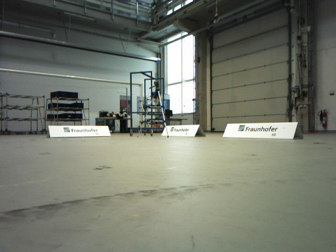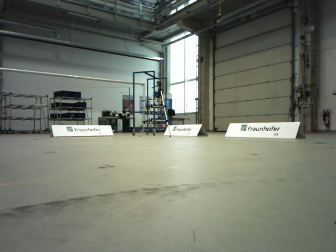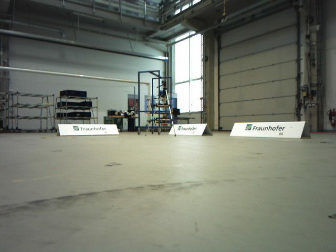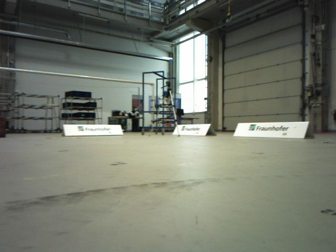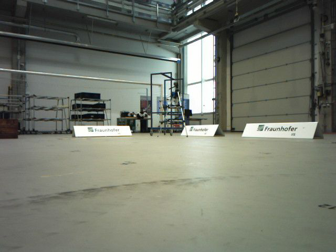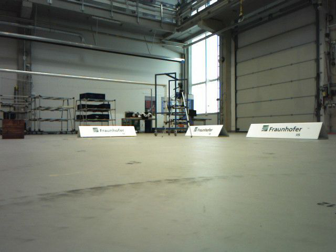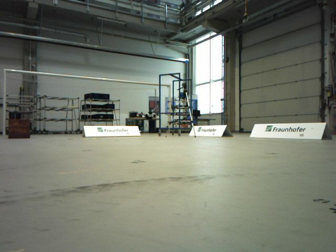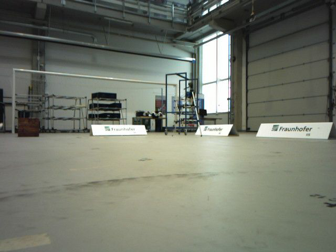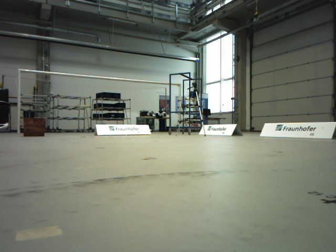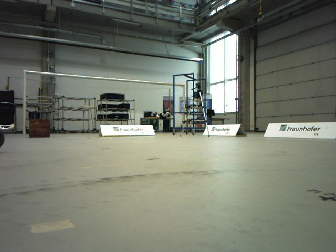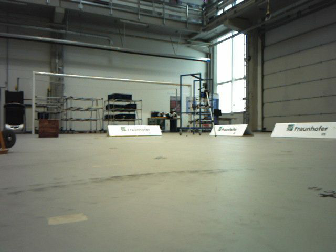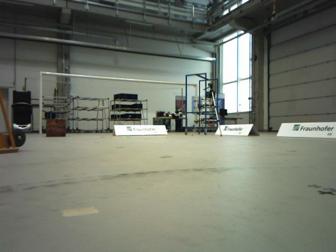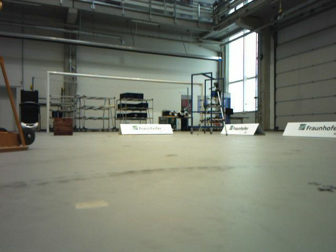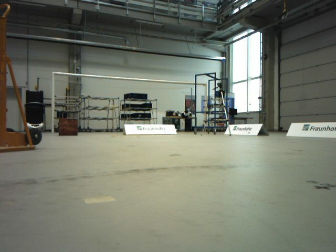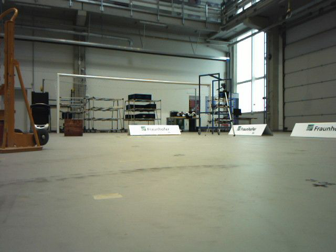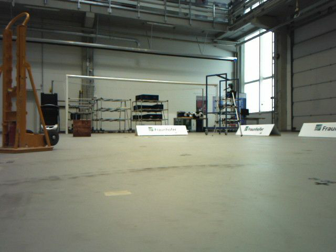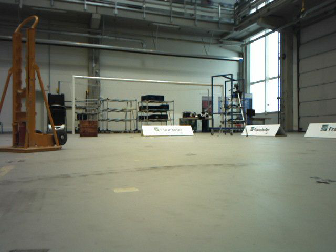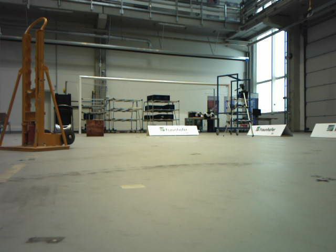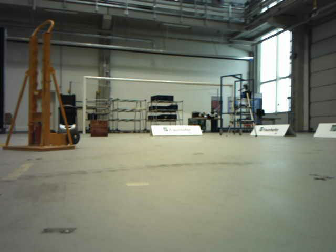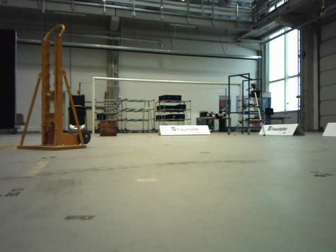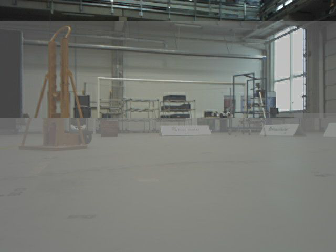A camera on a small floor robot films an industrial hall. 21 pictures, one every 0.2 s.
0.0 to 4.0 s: The camera pans to its left, which is counterclockwise from overhead, by about 20 degrees. It travels backward, about 0.7 m, so what stands in front gets smaller.
The film runs backward here.
